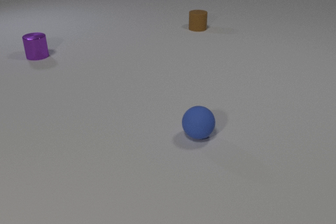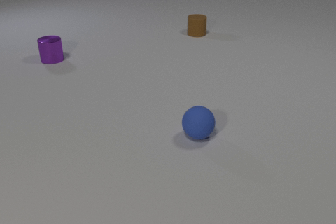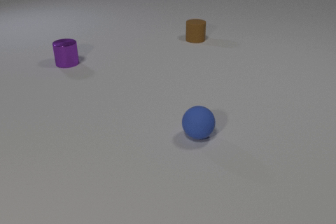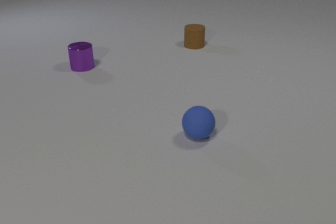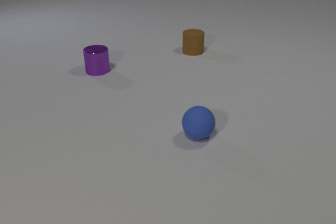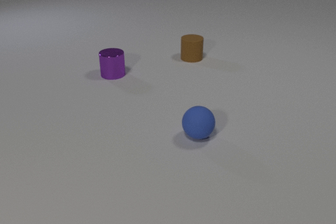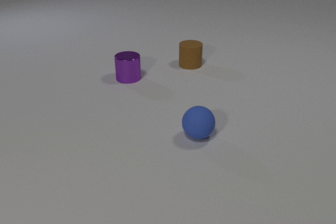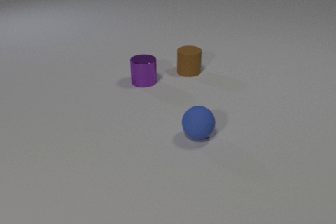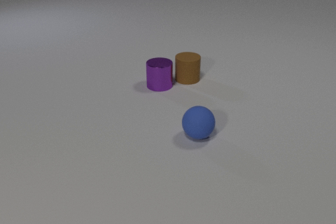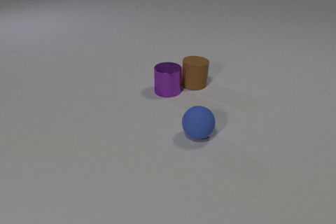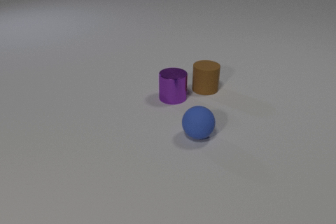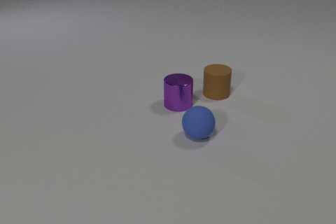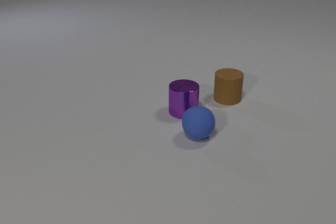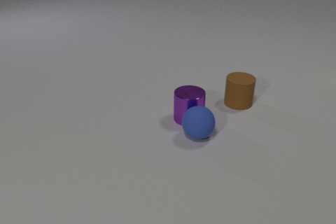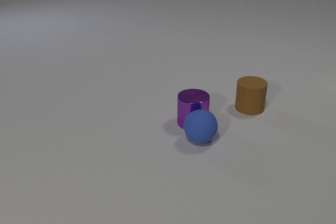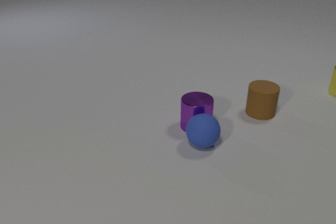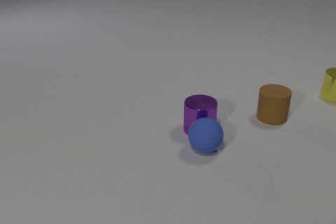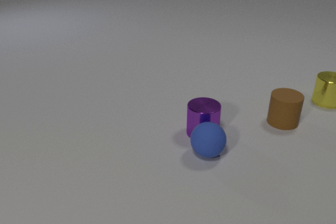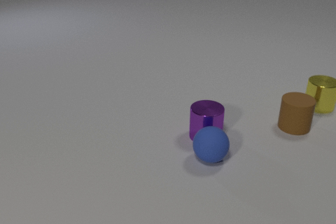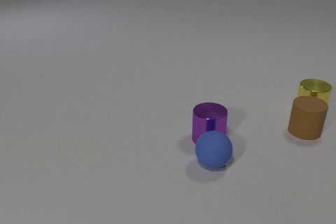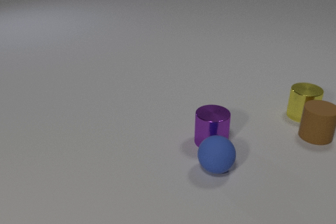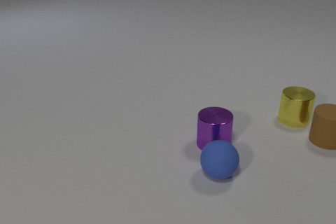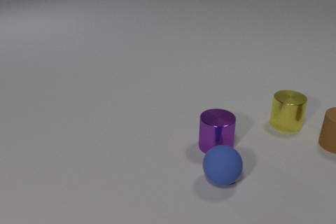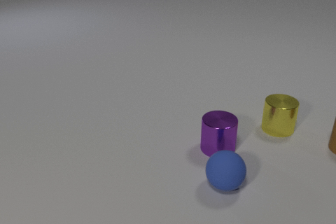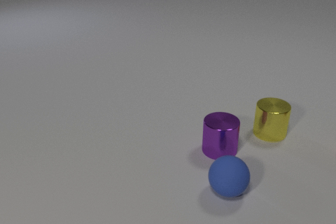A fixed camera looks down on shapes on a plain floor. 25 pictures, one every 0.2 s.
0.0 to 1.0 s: The purple metal cylinder slides to the right and toward the camera. The brown rubber cylinder slides toward the camera.
1.0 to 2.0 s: The purple metal cylinder slides to the right and toward the camera. The brown rubber cylinder slides toward the camera. The purple metal cylinder and the brown rubber cylinder collide.
2.0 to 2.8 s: The purple metal cylinder slides toward the camera and to the right. The brown rubber cylinder slides to the right and toward the camera. The blue rubber sphere rolls toward the camera. The purple metal cylinder and the blue rubber sphere collide.
2.8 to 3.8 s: The purple metal cylinder slides toward the camera and to the right. The brown rubber cylinder slides to the right and toward the camera. The blue rubber sphere rolls toward the camera. The yellow metal cylinder comes in at the right edge, slides toward the camera and to the left.
3.8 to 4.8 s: The purple metal cylinder slides toward the camera and to the right. The brown rubber cylinder slides to the right and toward the camera, leaves at the right edge. The blue rubber sphere rolls toward the camera. The yellow metal cylinder slides toward the camera and to the left.
What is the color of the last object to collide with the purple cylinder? blue.
How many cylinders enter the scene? 1.
What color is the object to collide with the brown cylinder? purple.
